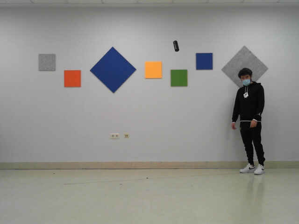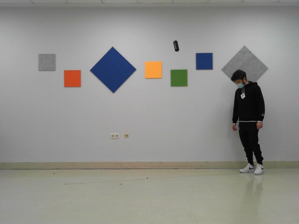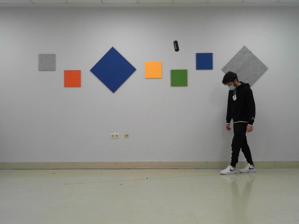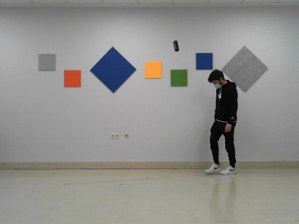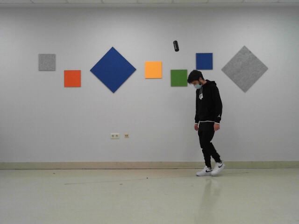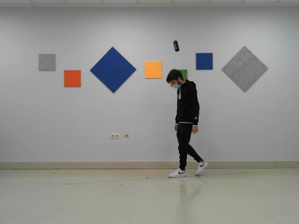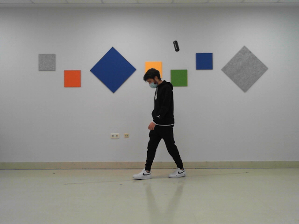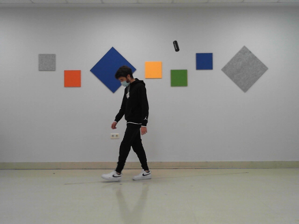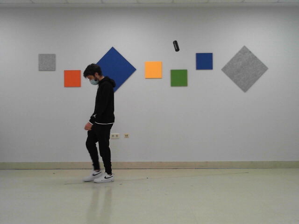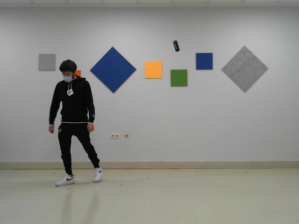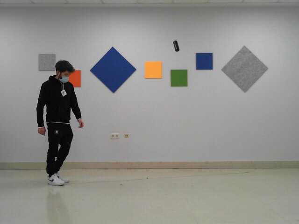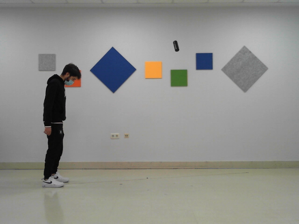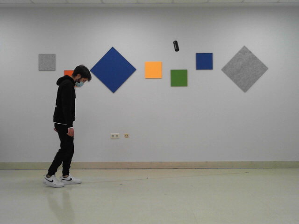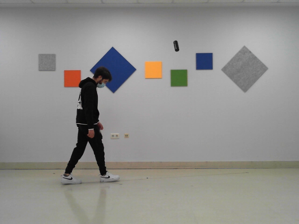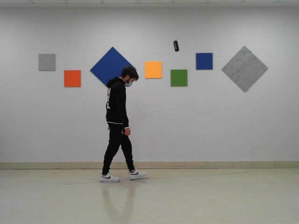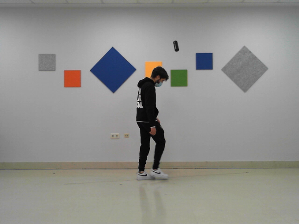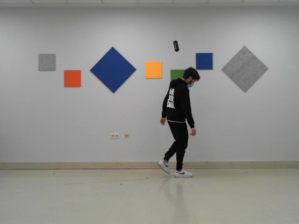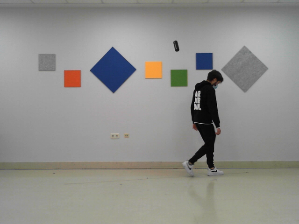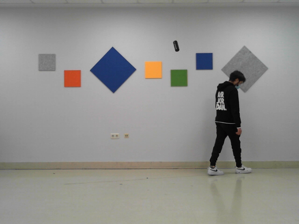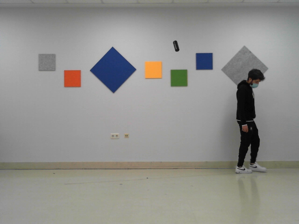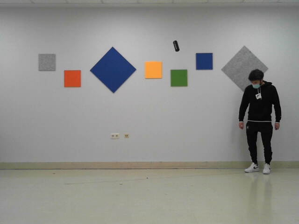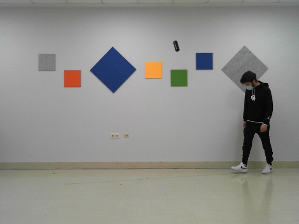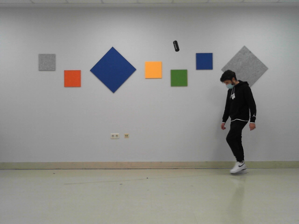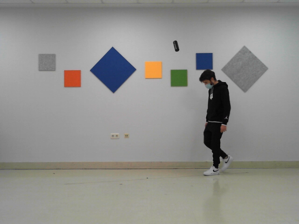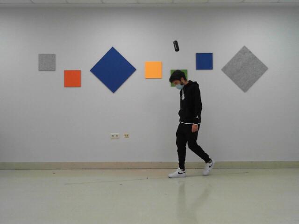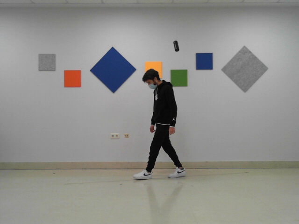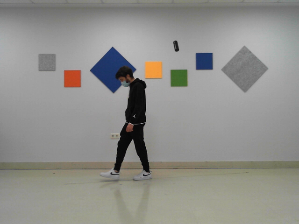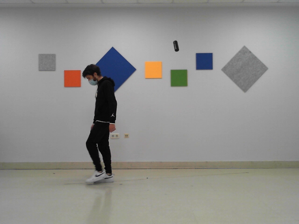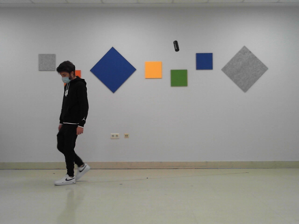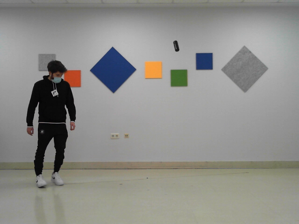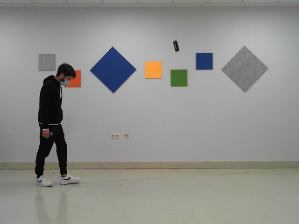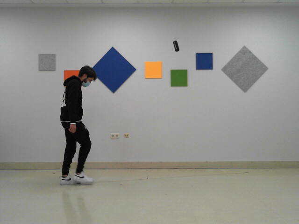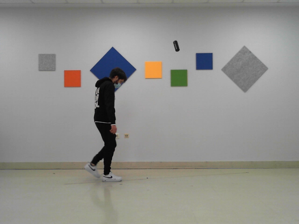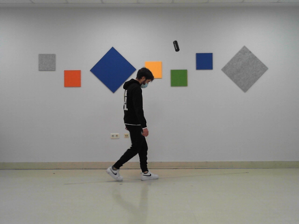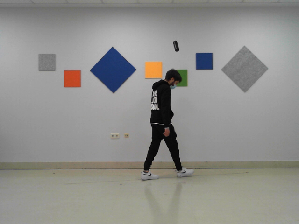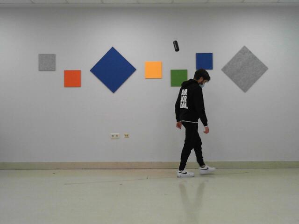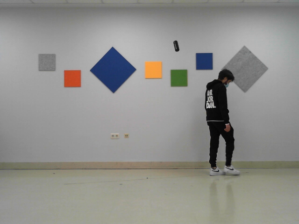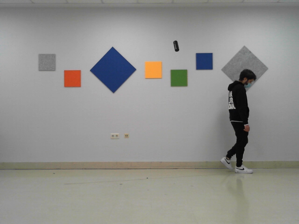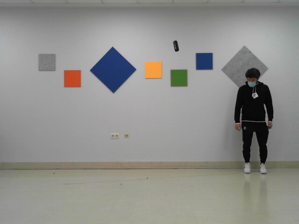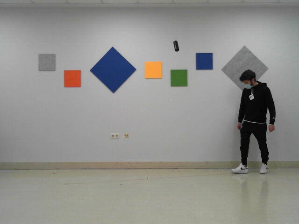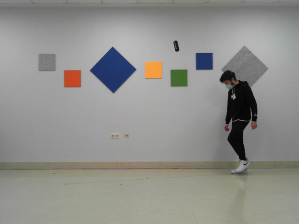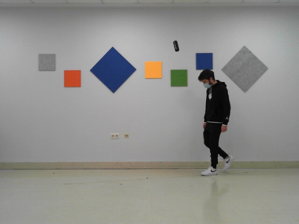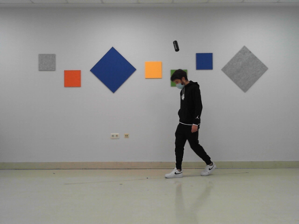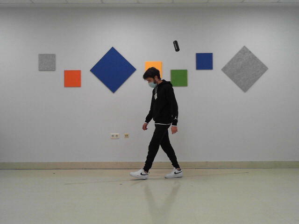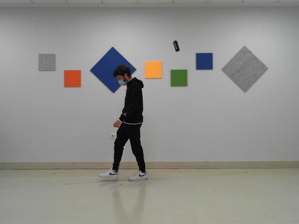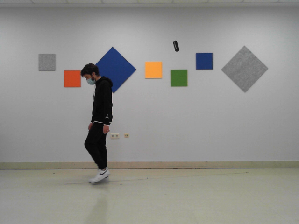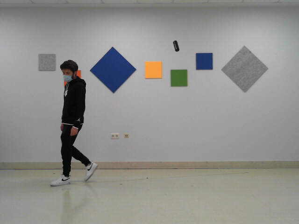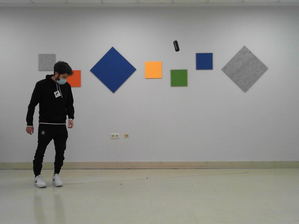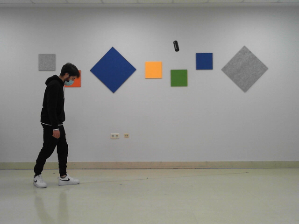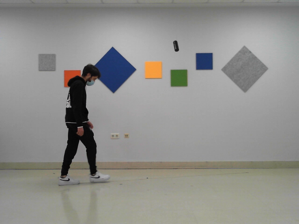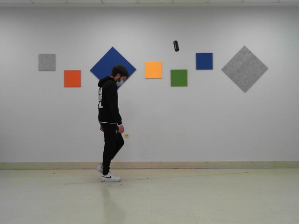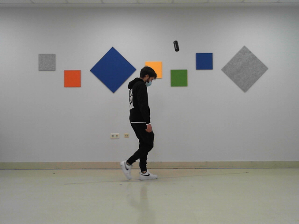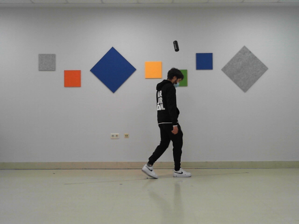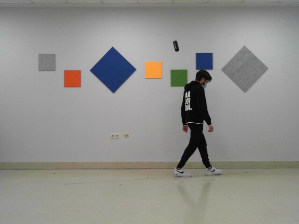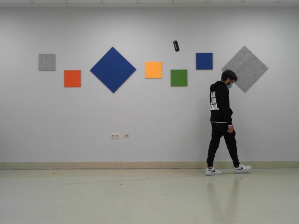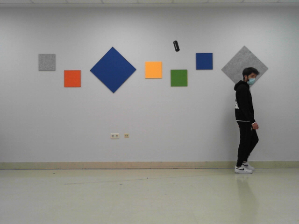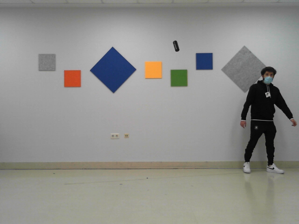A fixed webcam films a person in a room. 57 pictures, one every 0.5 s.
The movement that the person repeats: Walk along a line.
